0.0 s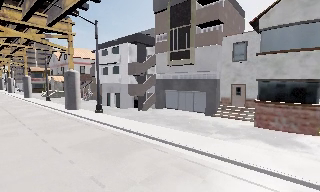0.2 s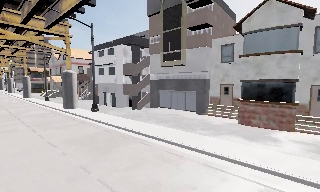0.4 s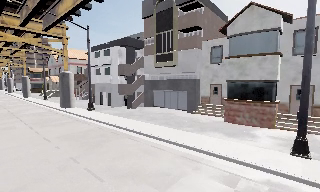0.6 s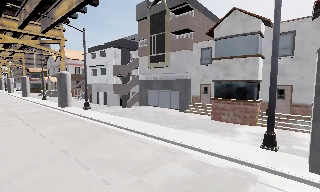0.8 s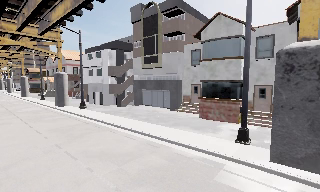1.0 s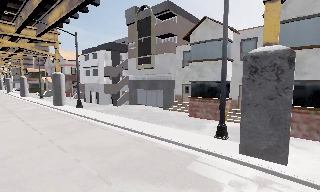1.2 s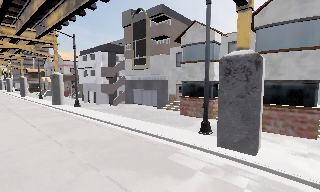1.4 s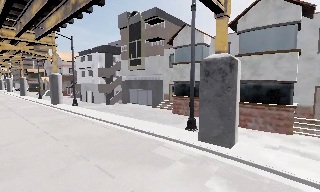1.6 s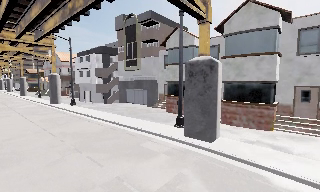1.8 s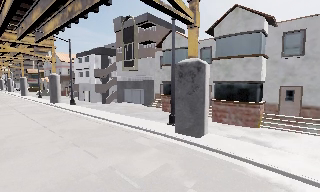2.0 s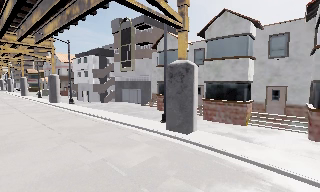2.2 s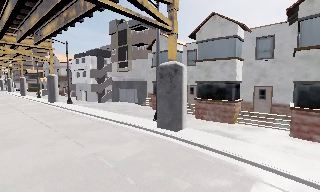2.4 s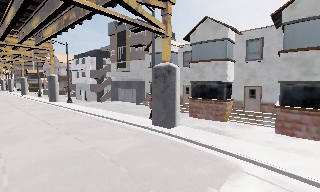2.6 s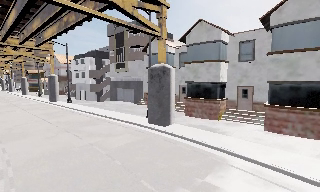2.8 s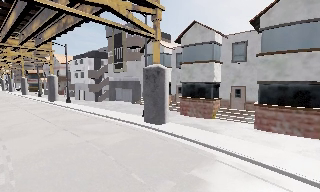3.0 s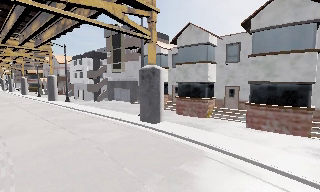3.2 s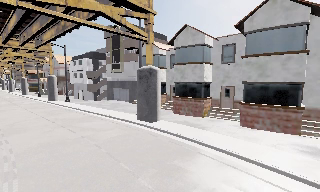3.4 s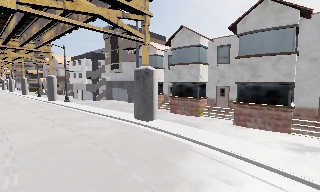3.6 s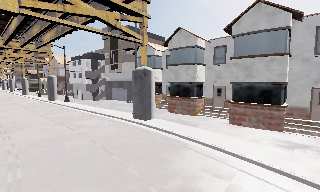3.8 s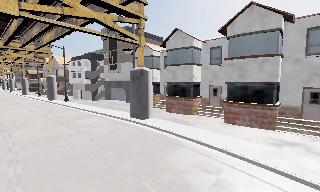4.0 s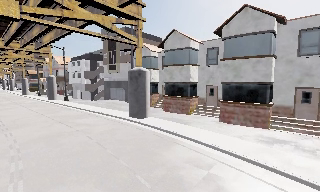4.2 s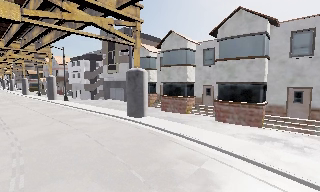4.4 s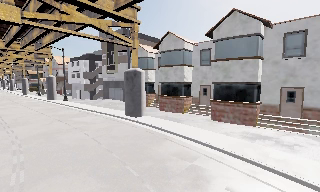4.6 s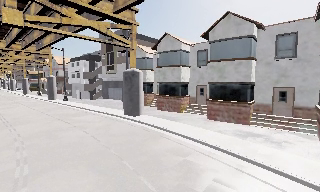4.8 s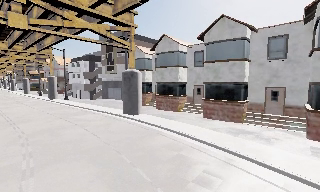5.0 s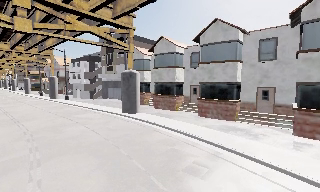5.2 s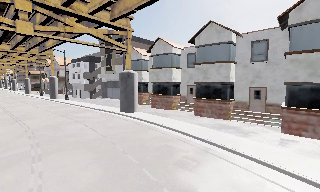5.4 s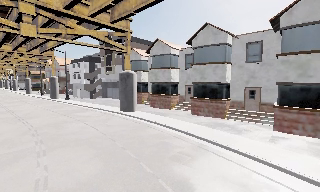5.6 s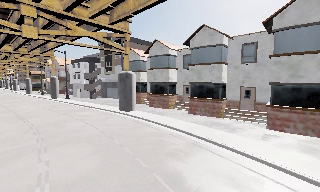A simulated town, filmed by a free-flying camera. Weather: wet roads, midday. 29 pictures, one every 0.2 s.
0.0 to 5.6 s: The camera travels backward and to its right, about 20 m, so what stands in front gets smaller. It loses speed.
The film runs backward here.
